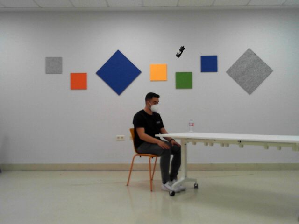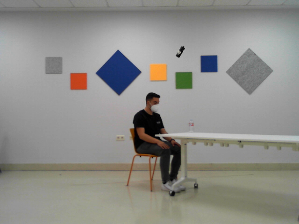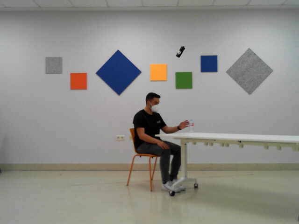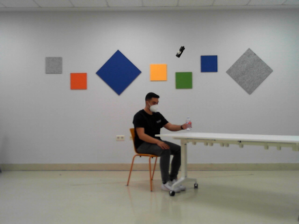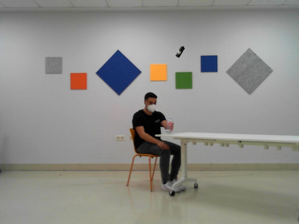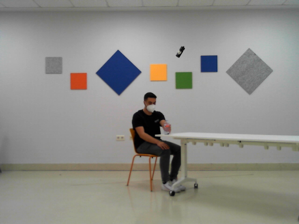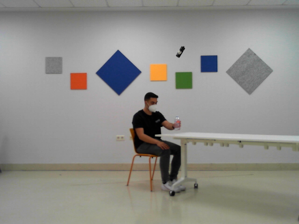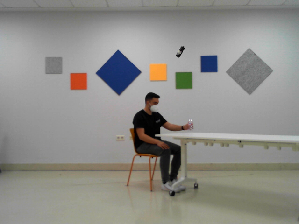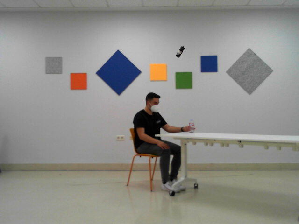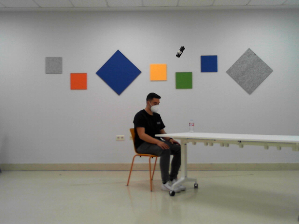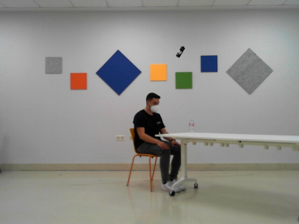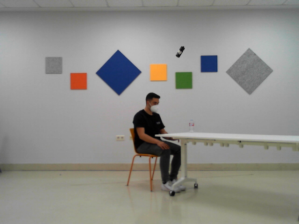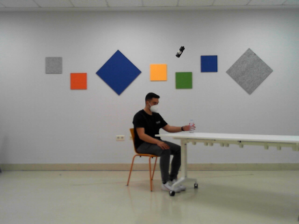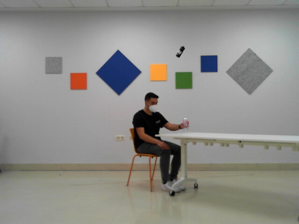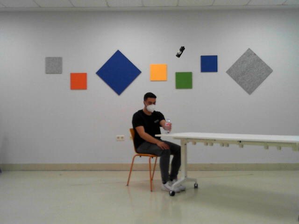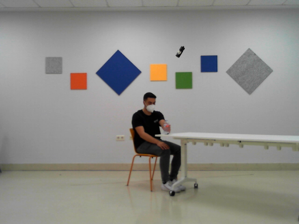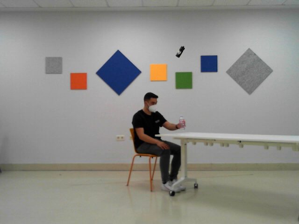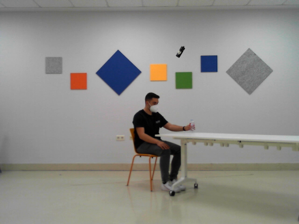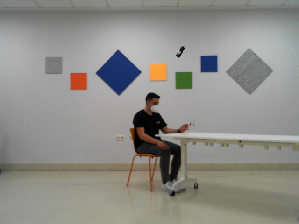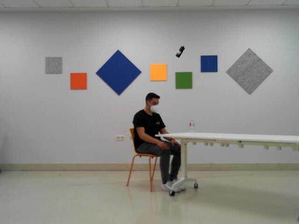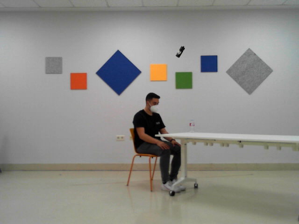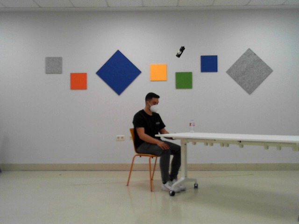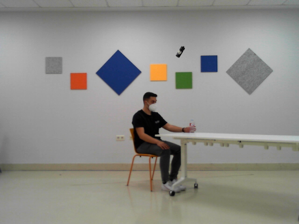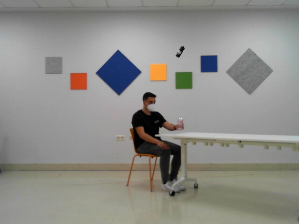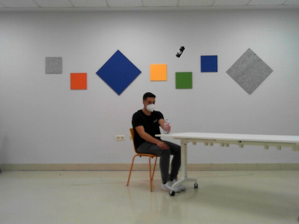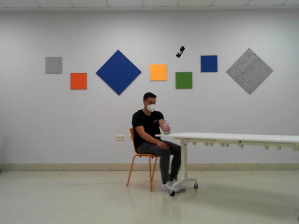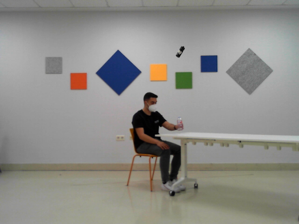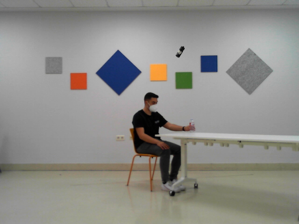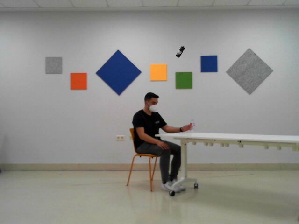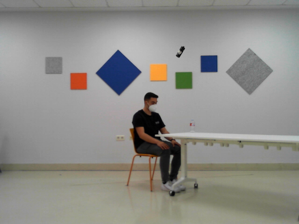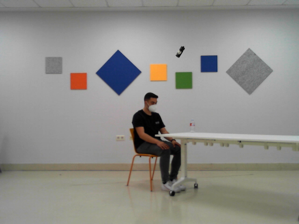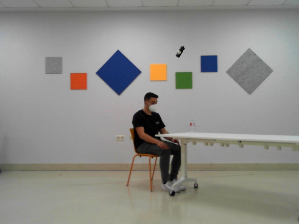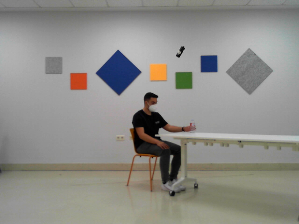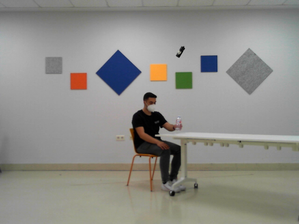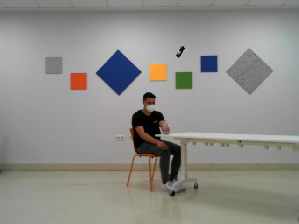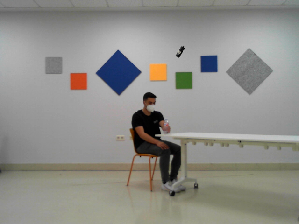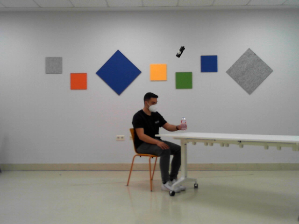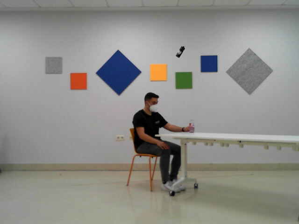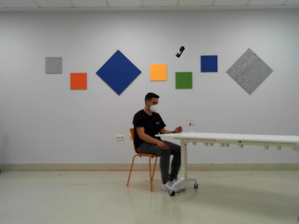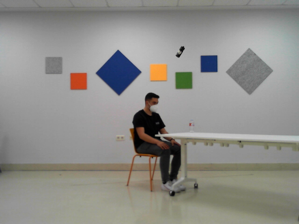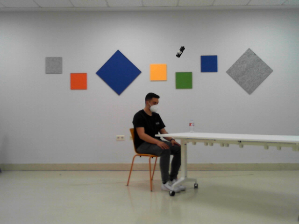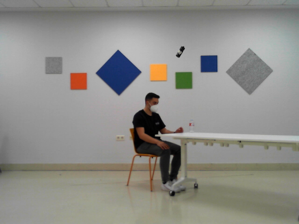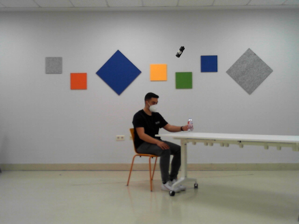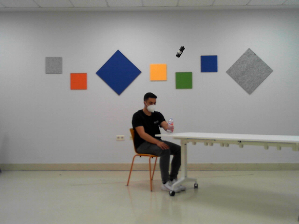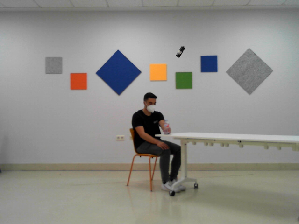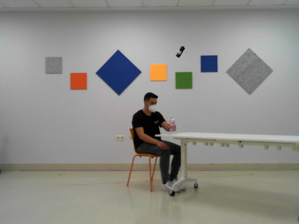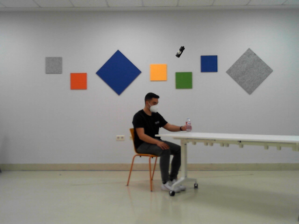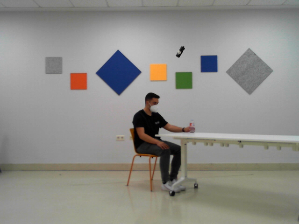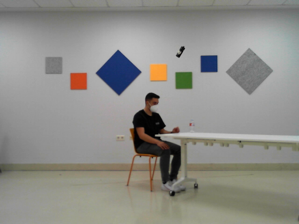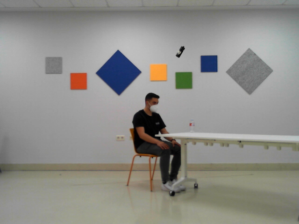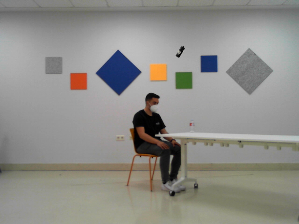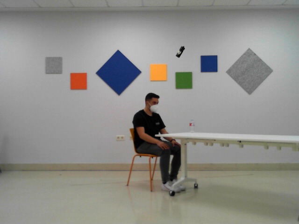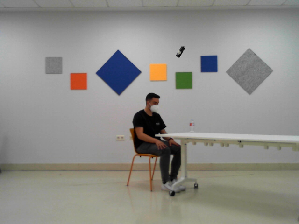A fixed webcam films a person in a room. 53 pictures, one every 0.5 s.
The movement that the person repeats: Move a bottle from side to side, left hand.
